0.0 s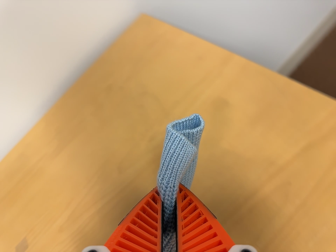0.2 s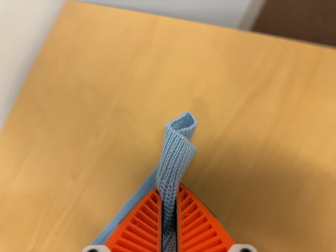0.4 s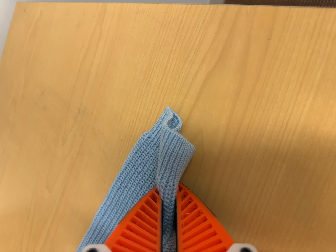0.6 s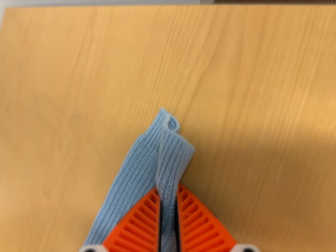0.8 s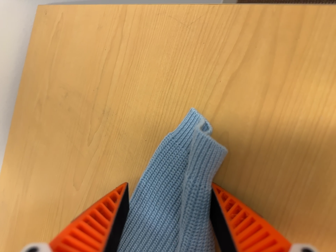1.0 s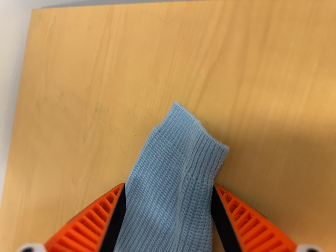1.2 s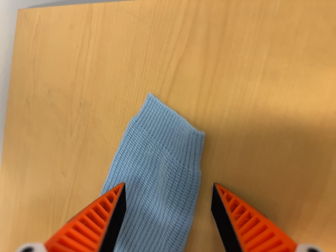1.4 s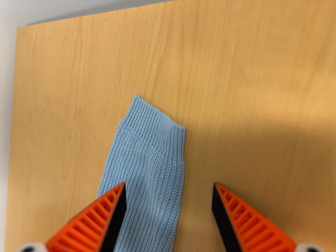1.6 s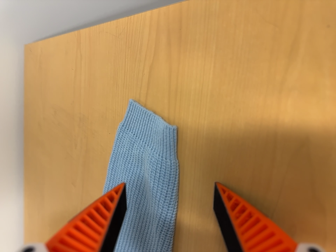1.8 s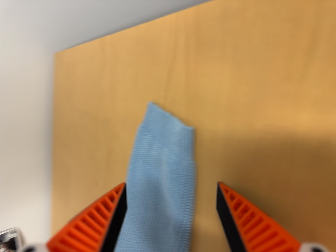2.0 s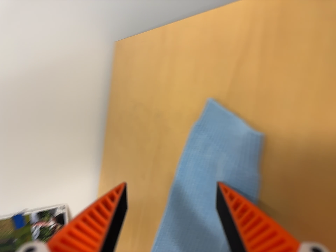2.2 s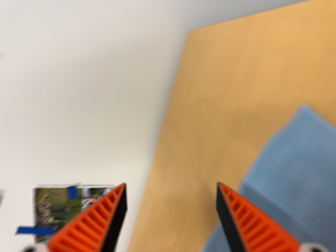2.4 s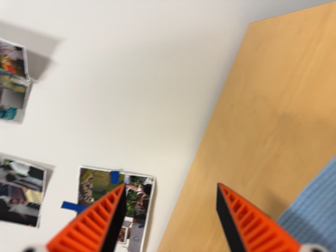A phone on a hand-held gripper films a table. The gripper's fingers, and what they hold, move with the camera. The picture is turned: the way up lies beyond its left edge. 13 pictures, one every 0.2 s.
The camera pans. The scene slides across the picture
to the right.
0.0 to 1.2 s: The camera travels to its right, about 16 cm, so close, fixed things drift to the left. Its aim tips toward the bottom of its view by about 10 degrees, and the scene shifts upward. It rolls about its line of sight by about 30 degrees, and the scene rotates counterclockwise.
1.2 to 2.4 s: The scene slides to the right, as the camera pans about 45 degrees to its left. It travels forward, about 6 cm. It rolls about its line of sight by about 15 degrees, and the scene rotates clockwise.
The film runs backward here.
